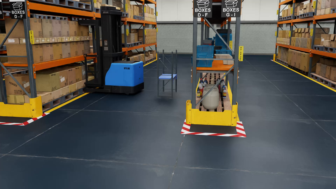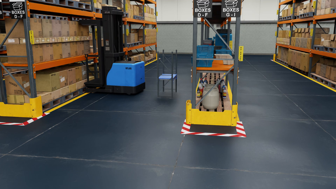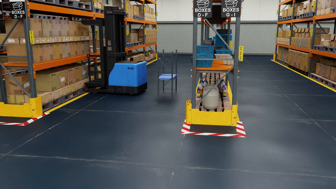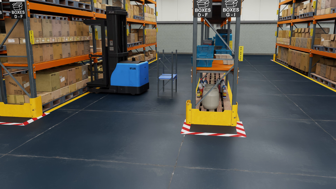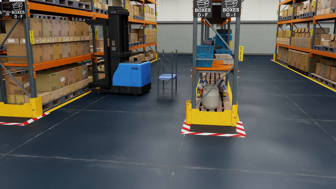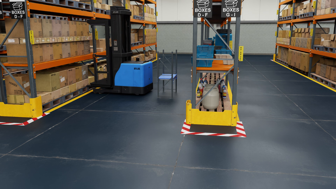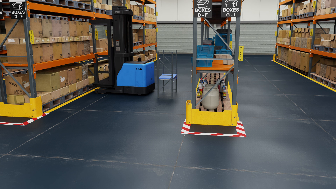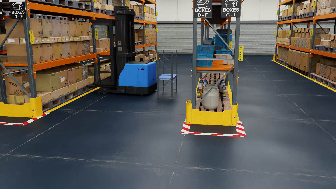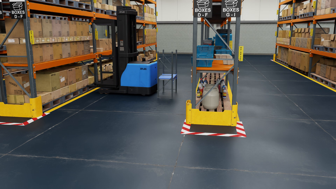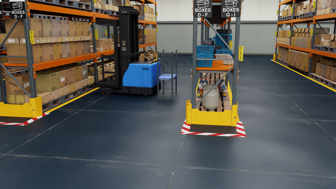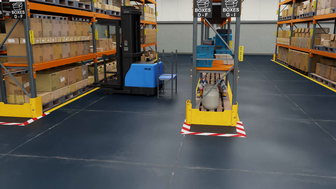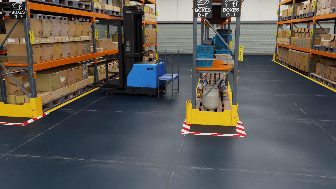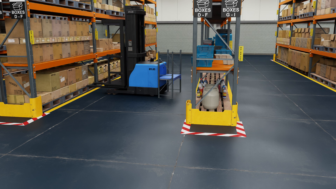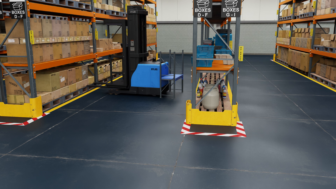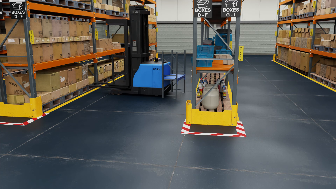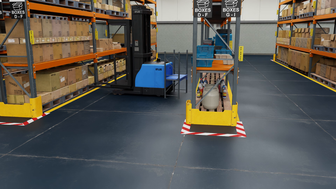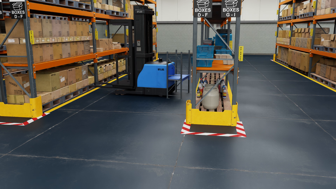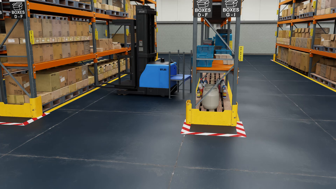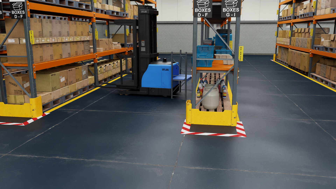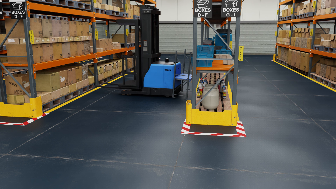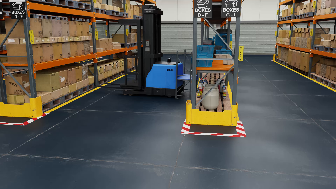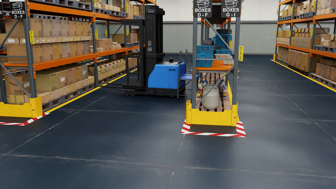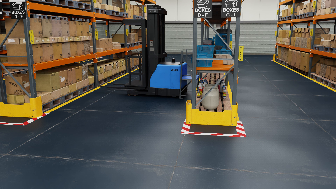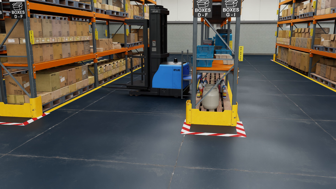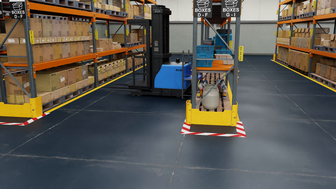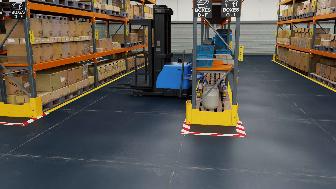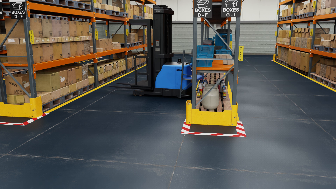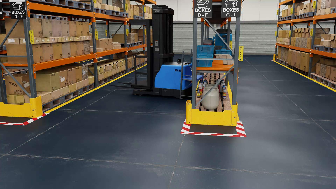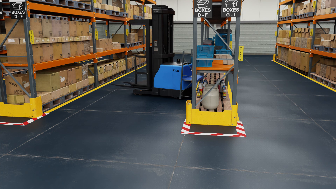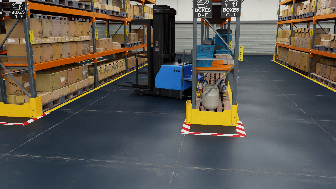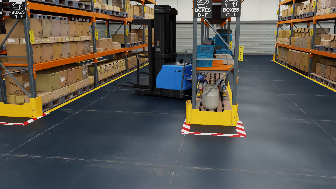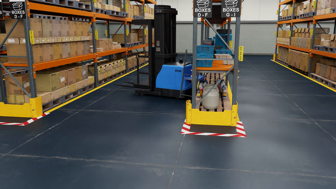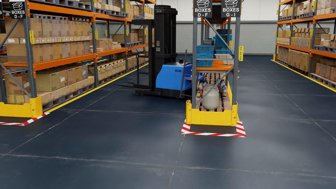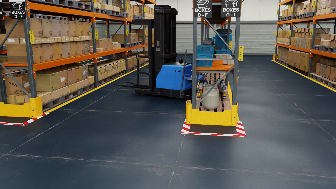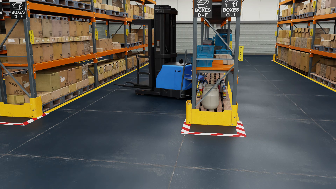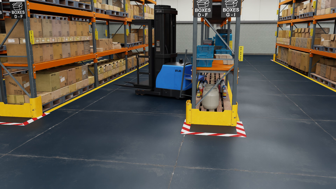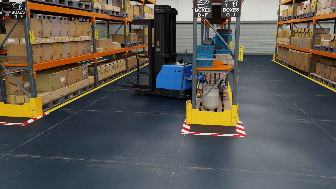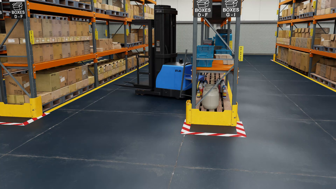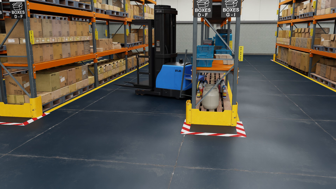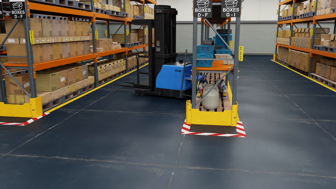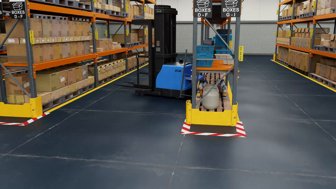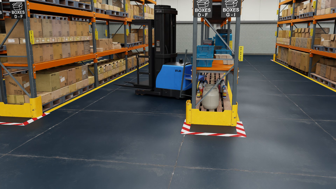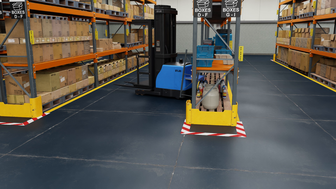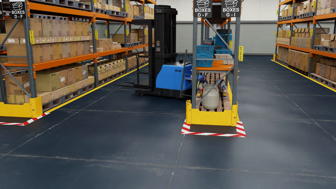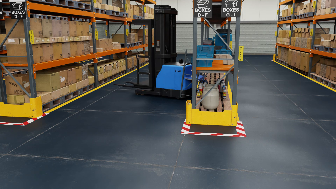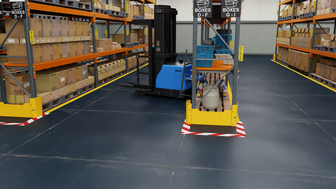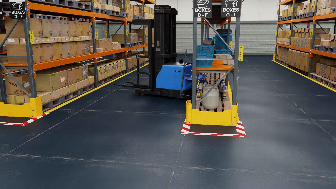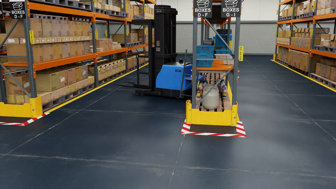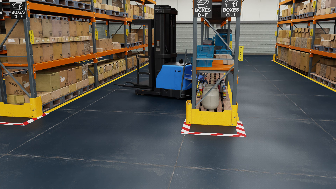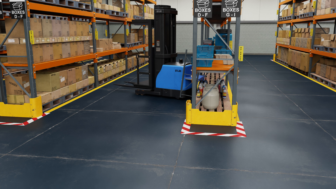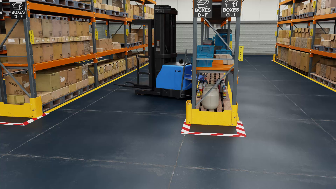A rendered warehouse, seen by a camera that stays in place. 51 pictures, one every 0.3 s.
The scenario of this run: A forklift runs into an object in its way.
